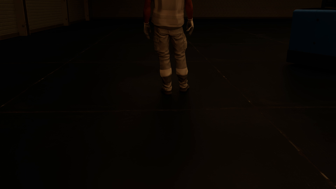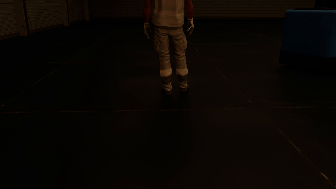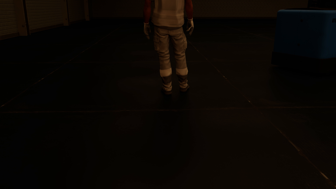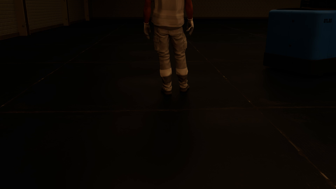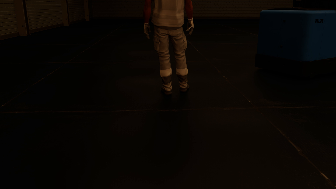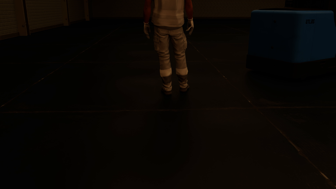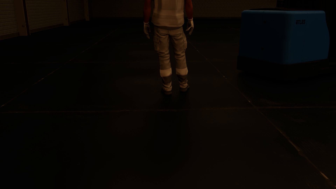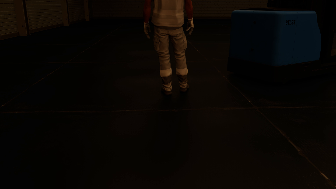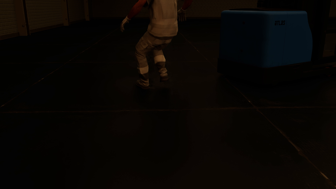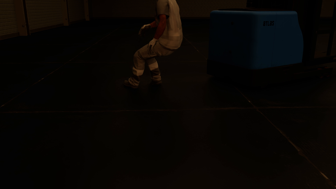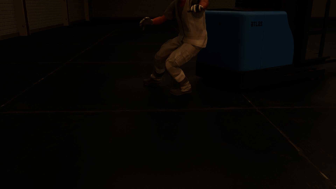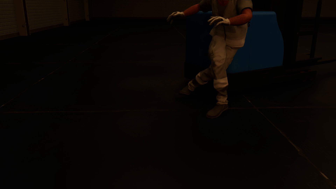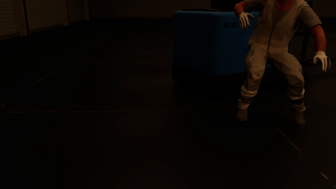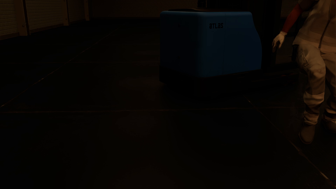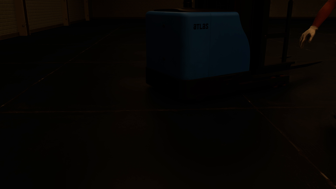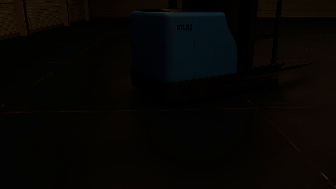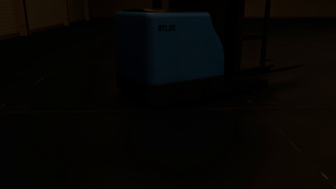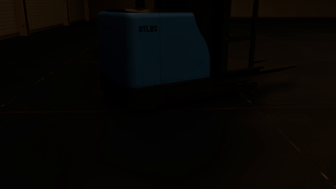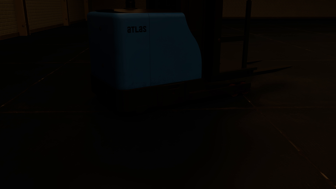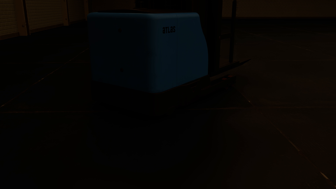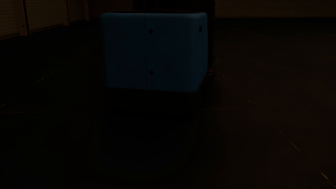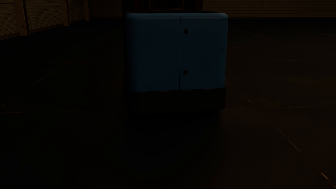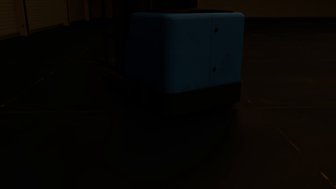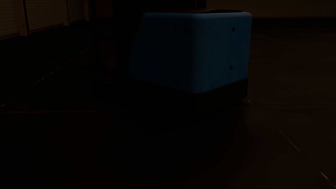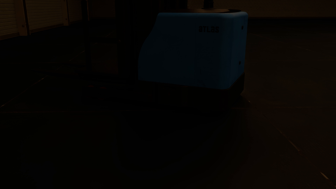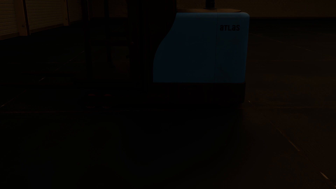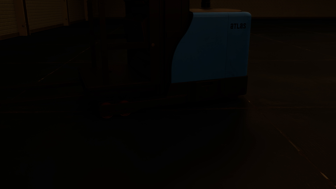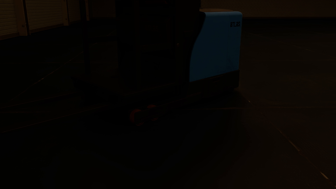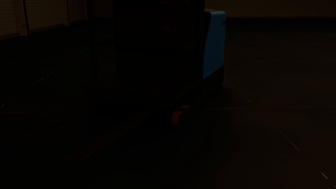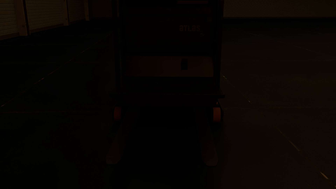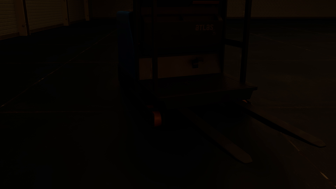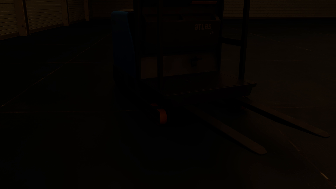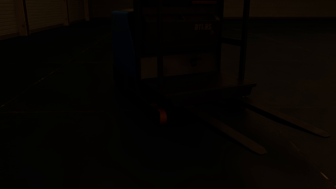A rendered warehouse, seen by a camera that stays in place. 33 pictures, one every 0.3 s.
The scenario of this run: Near miss between a forklift and a person.
